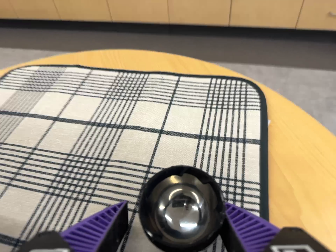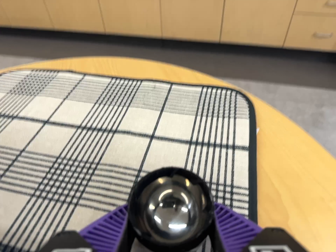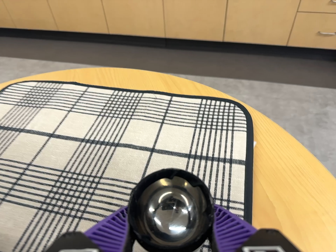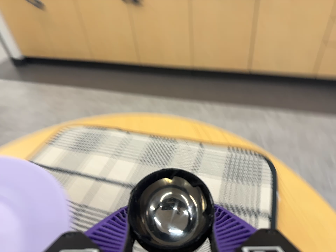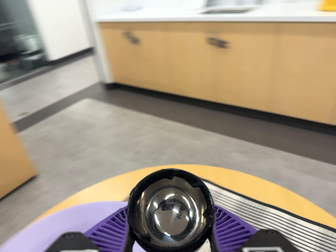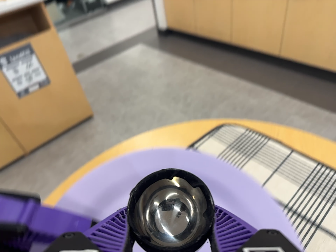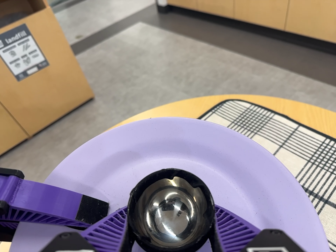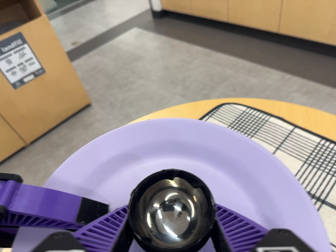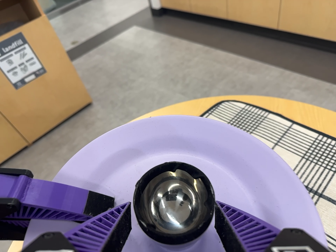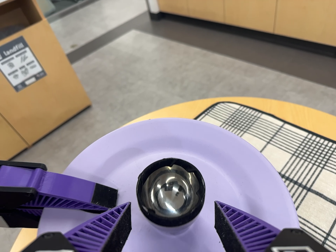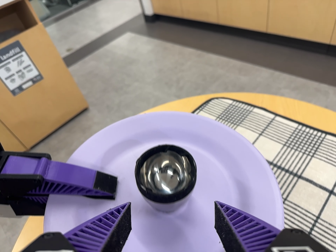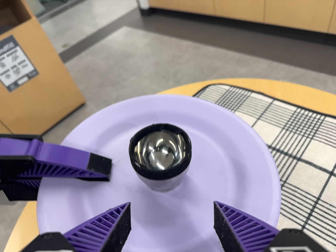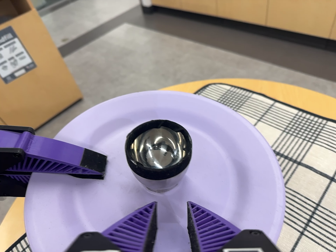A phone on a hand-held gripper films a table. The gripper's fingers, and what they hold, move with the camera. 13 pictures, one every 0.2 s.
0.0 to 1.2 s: The camera pans to its left by about 30 degrees. It travels to its left, toward the top of its view and backward, about 18 cm, so close, fixed things drift to the right. It rolls about its line of sight by about 15 degrees, and the scene rotates clockwise.
1.2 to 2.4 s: The camera travels toward the bottom of its view, about 6 cm, so close, fixed things drift upward.
The film runs backward here.
